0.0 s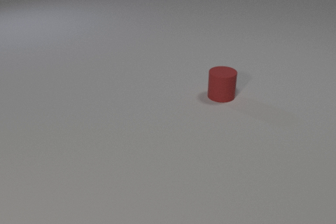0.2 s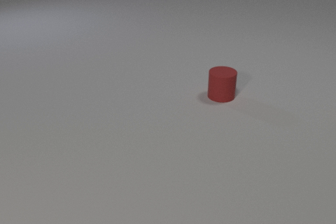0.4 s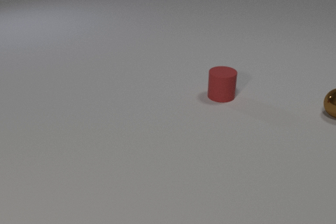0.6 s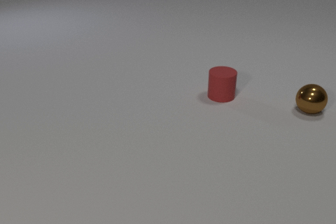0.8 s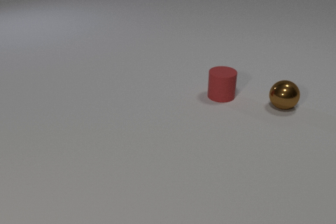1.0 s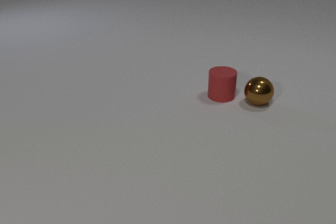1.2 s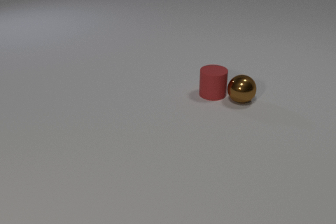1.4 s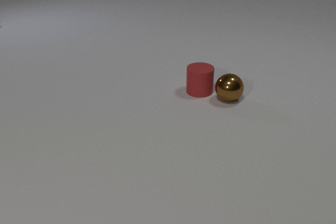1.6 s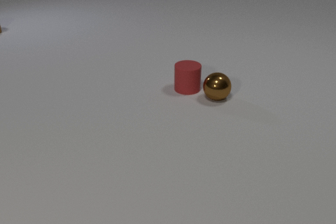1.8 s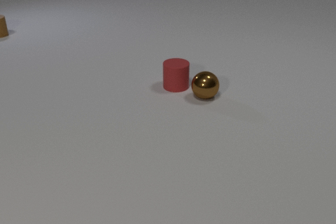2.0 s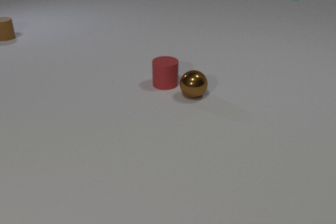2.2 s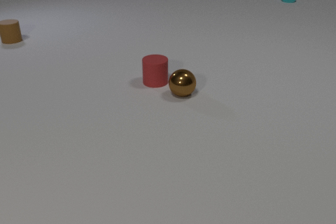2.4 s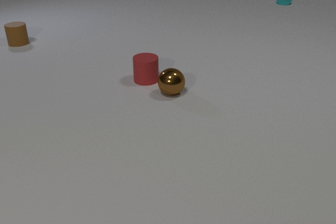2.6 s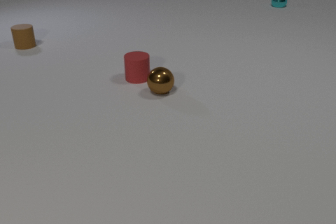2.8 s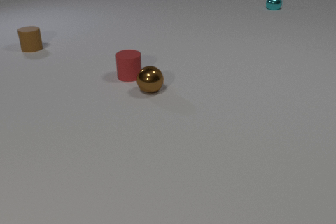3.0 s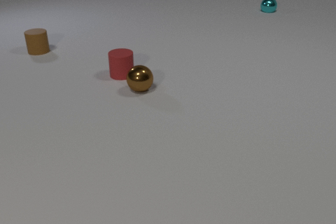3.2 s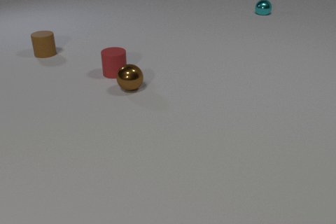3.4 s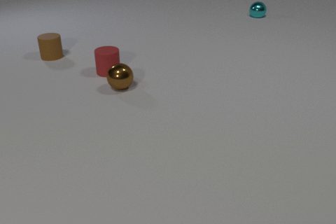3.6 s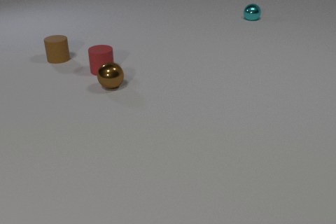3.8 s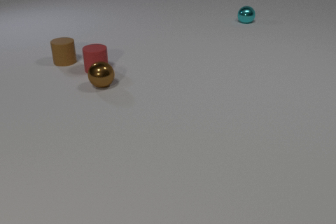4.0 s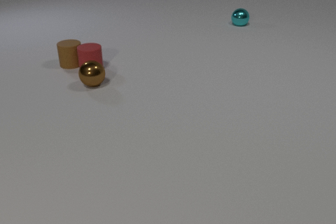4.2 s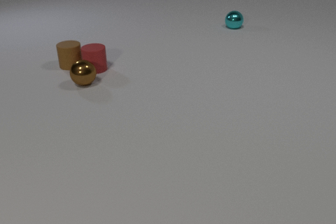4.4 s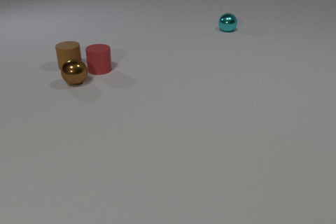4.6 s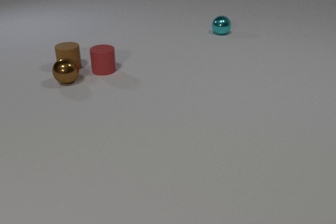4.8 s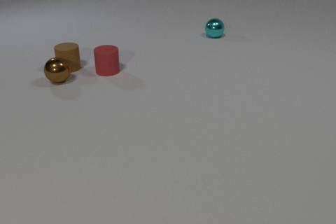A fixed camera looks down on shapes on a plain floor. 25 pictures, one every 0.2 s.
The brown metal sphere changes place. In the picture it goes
to the left.
The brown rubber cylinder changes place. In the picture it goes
toward the camera.
0.0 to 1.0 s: The brown metal sphere comes in at the right edge, rolls to the left.
1.0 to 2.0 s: The brown metal sphere rolls to the left. The red rubber cylinder slides to the left and away from the camera. The brown rubber cylinder comes in at the left edge, slides toward the camera and to the right. The cyan metal sphere comes in at the top edge, rolls toward the camera and to the left. The brown metal sphere and the red rubber cylinder collide.
2.0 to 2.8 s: The brown metal sphere rolls to the left. The red rubber cylinder slides to the left and away from the camera. The brown rubber cylinder slides toward the camera and to the right. The cyan metal sphere rolls toward the camera and to the left.
2.8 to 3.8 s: The brown metal sphere rolls to the left. The red rubber cylinder slides to the left and away from the camera. The brown rubber cylinder slides toward the camera and to the right. The cyan metal sphere rolls toward the camera and to the left.
3.8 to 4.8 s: The brown metal sphere rolls to the left and away from the camera. The red rubber cylinder slides to the right and toward the camera. The brown rubber cylinder slides toward the camera. The cyan metal sphere rolls toward the camera and to the left. The red rubber cylinder and the brown rubber cylinder collide.
What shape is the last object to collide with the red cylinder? cylinder.
Are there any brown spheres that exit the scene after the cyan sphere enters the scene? no.
What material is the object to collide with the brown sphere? rubber.
